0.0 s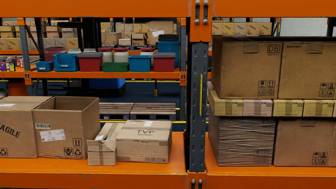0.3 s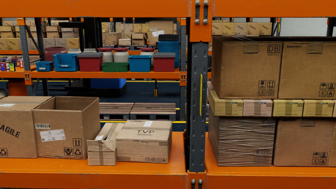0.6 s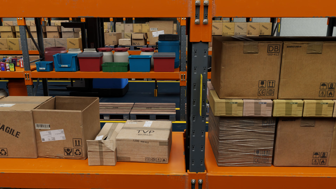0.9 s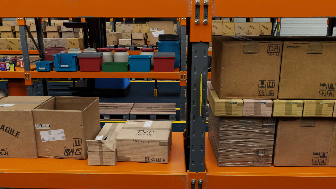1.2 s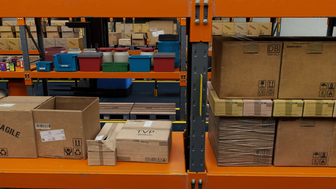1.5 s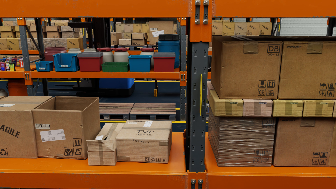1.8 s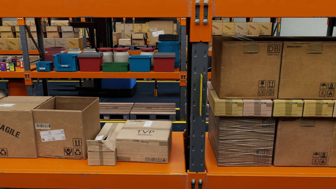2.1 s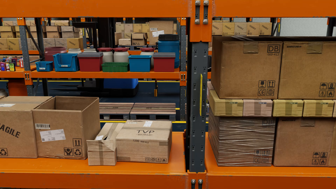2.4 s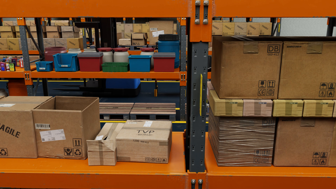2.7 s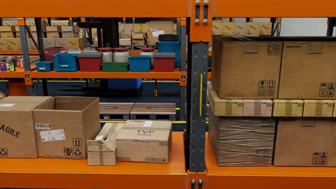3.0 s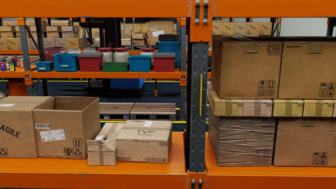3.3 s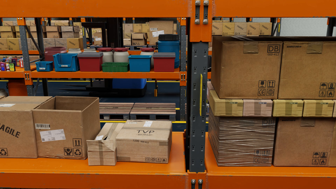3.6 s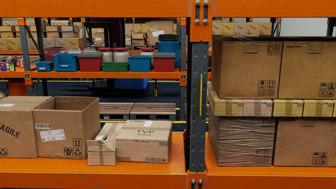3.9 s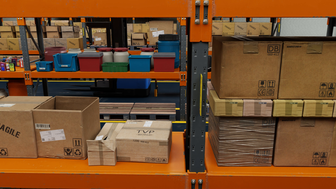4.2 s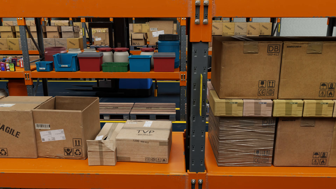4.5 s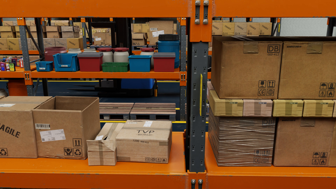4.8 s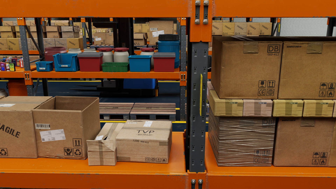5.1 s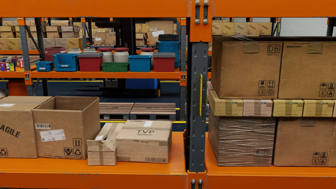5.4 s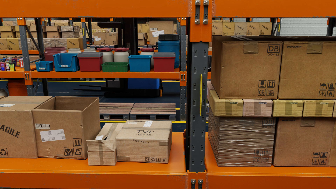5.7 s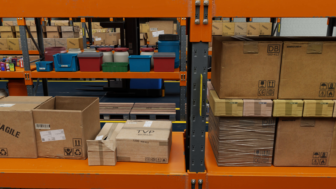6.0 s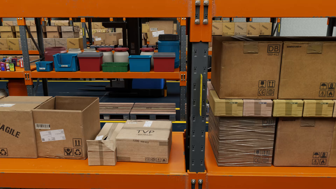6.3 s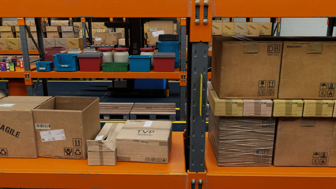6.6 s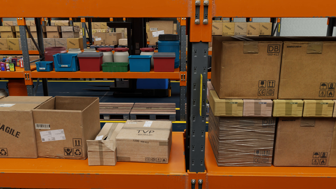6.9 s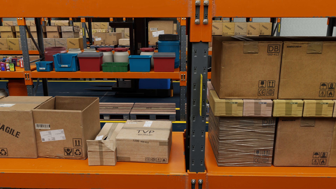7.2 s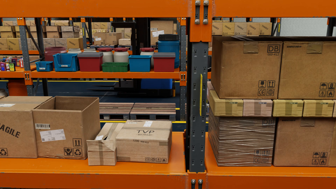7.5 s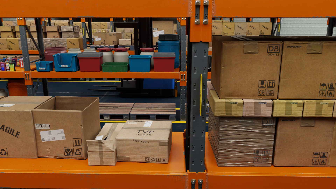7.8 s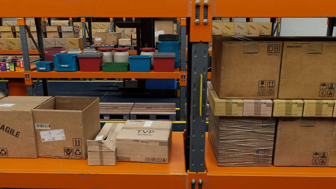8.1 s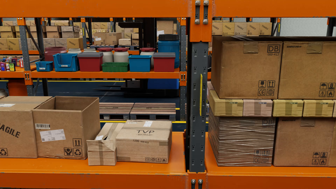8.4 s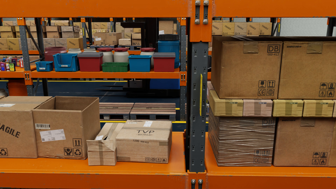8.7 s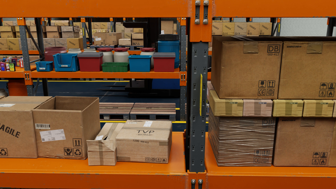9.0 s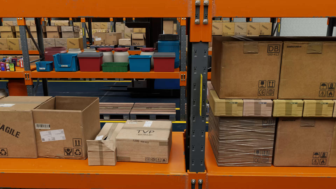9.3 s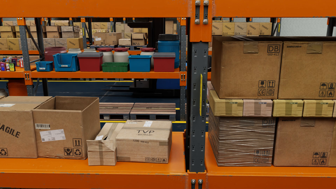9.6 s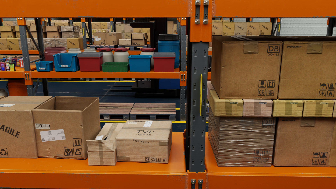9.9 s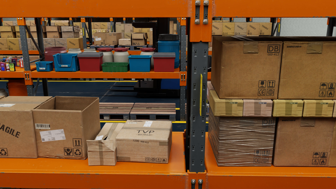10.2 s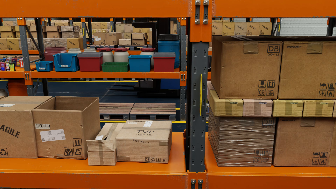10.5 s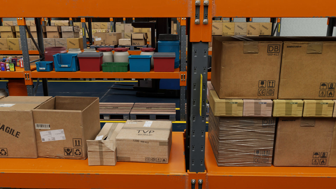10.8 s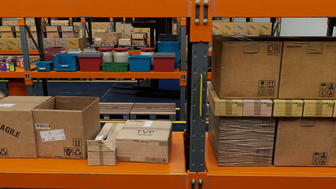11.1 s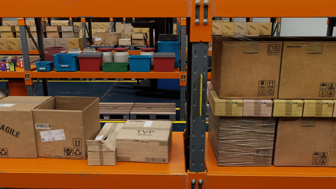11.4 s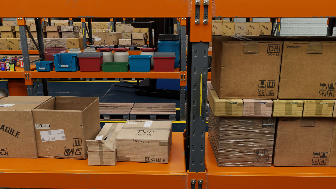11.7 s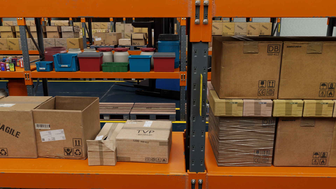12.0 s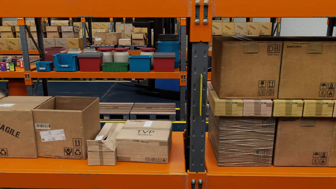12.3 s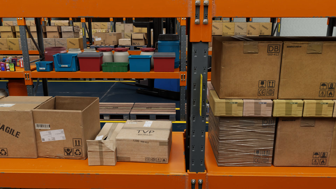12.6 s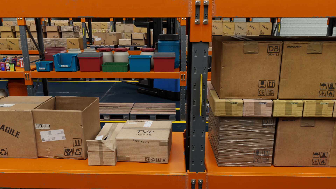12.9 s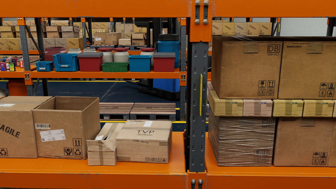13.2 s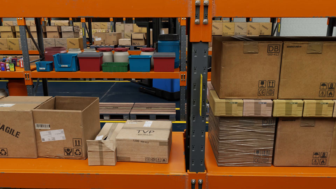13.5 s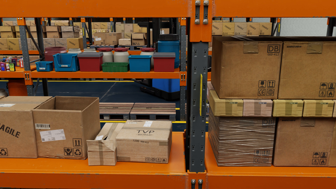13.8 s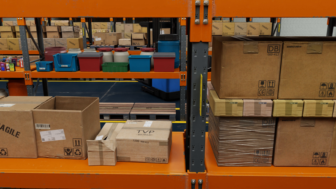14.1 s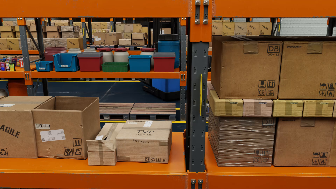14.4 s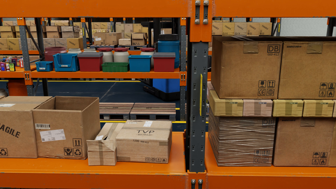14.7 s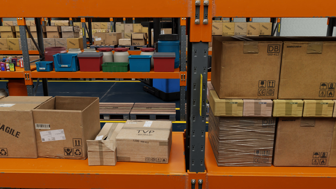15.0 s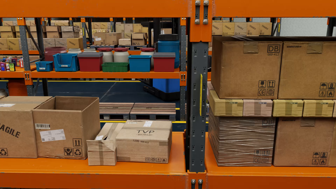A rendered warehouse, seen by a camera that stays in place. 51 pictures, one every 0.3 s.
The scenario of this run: A forklift runs into an object in its way.
